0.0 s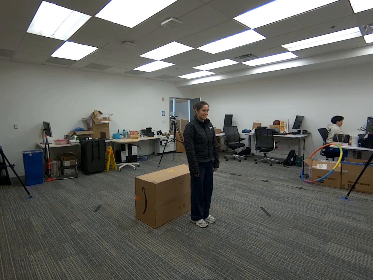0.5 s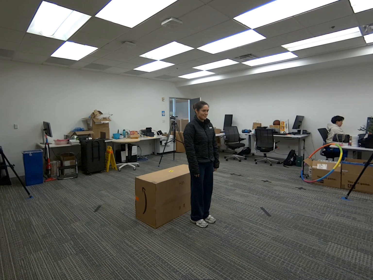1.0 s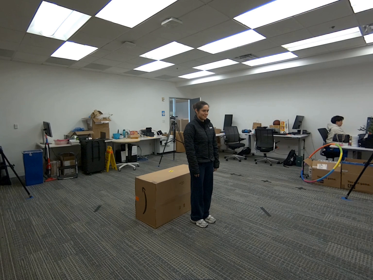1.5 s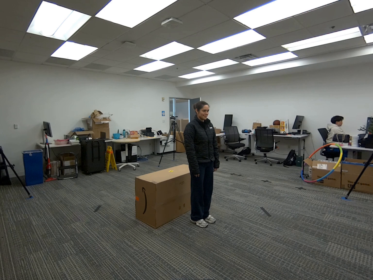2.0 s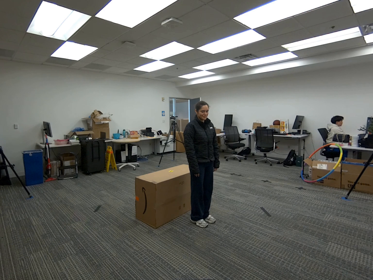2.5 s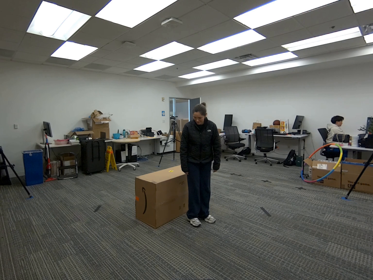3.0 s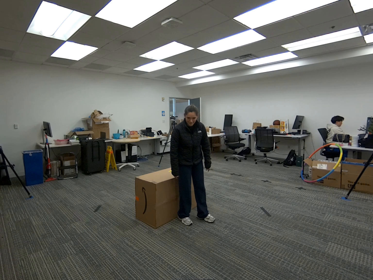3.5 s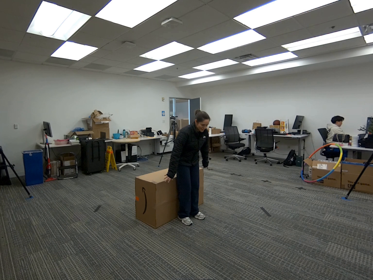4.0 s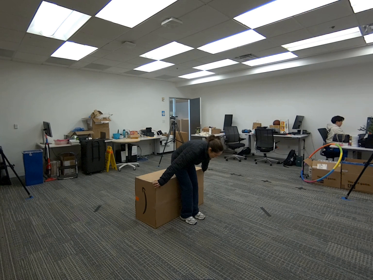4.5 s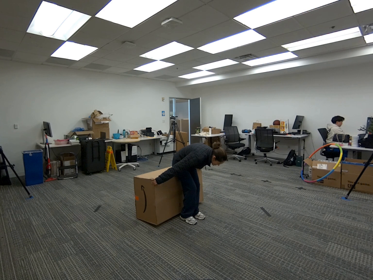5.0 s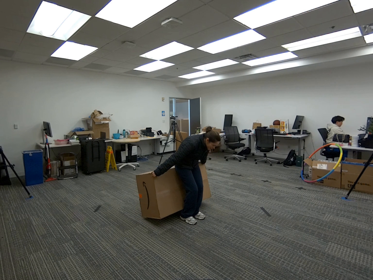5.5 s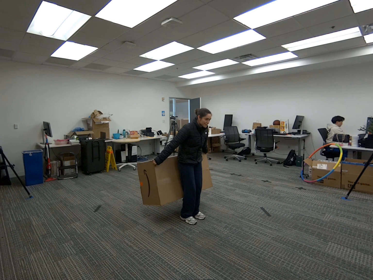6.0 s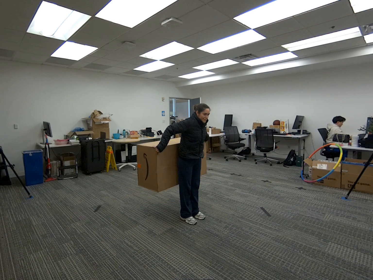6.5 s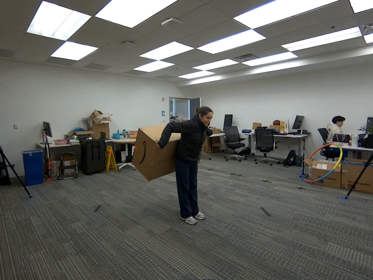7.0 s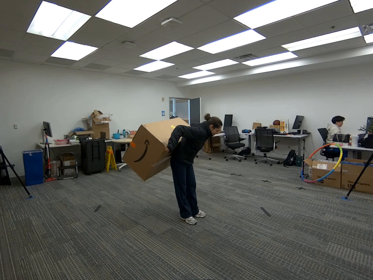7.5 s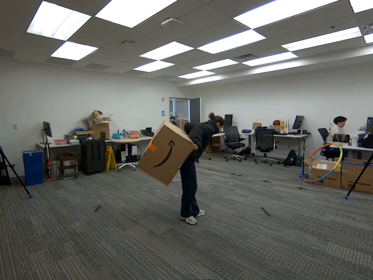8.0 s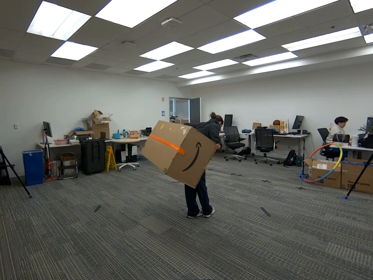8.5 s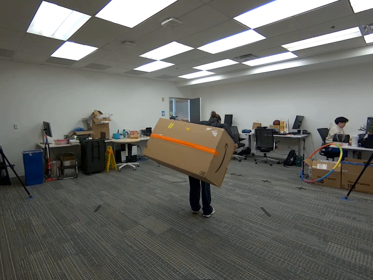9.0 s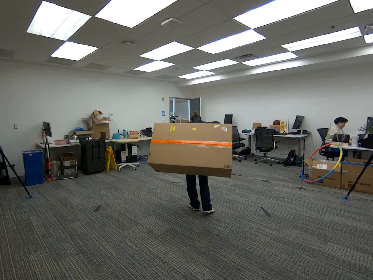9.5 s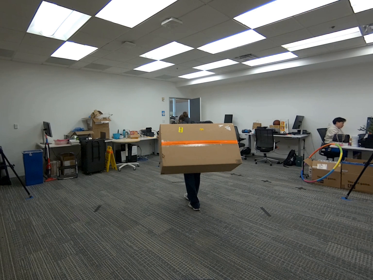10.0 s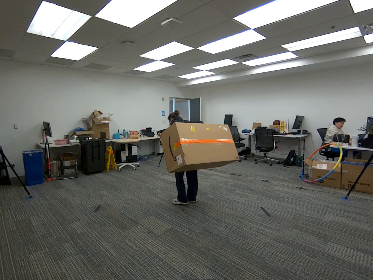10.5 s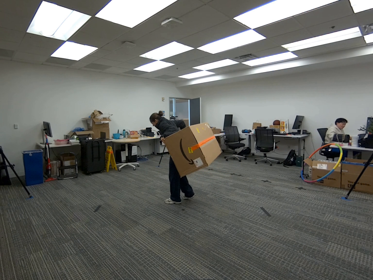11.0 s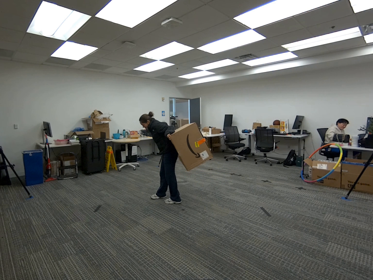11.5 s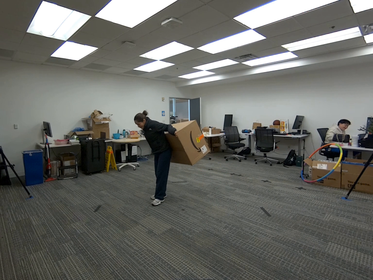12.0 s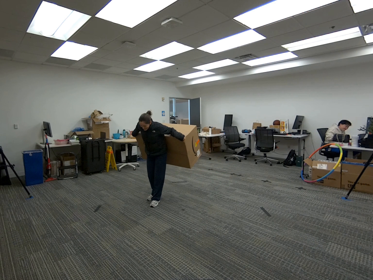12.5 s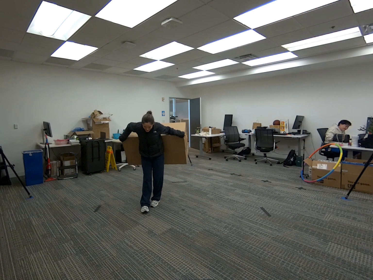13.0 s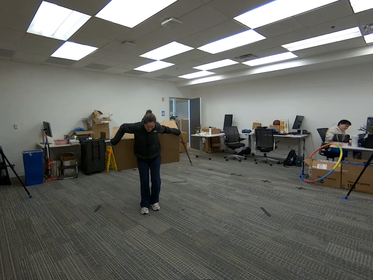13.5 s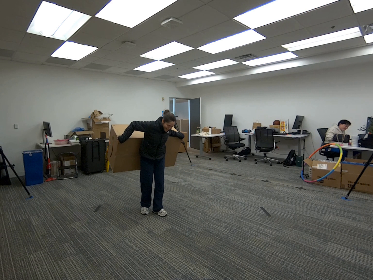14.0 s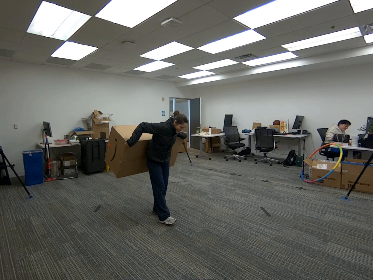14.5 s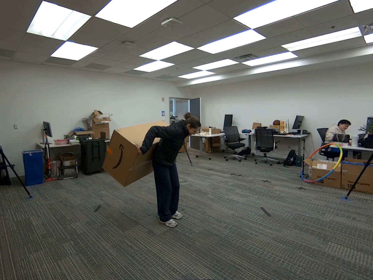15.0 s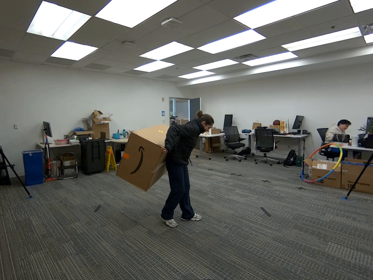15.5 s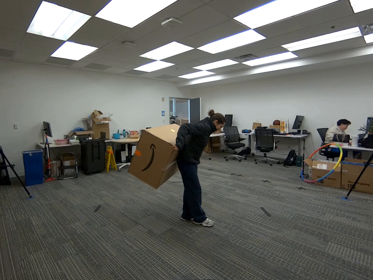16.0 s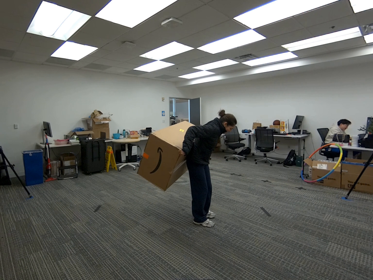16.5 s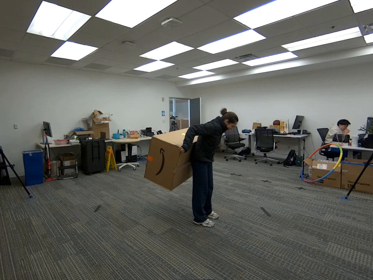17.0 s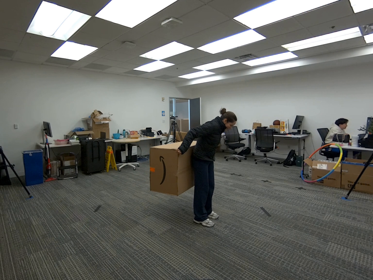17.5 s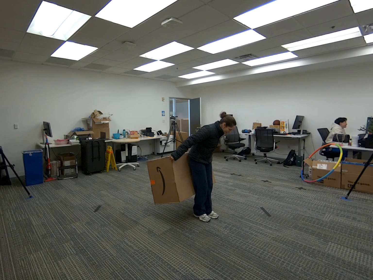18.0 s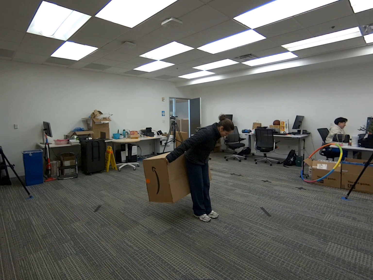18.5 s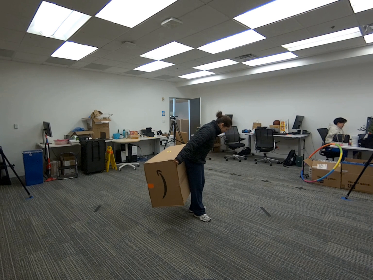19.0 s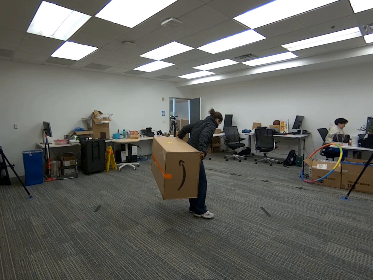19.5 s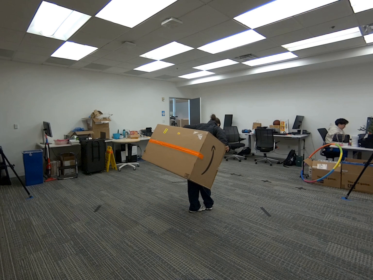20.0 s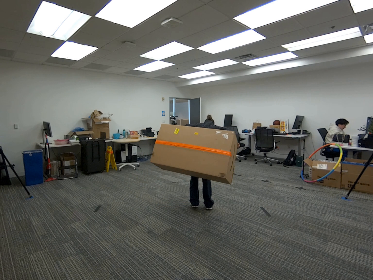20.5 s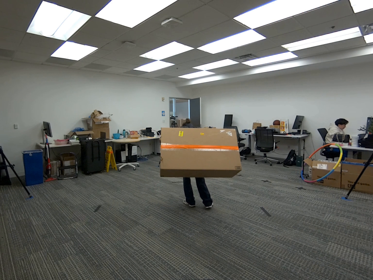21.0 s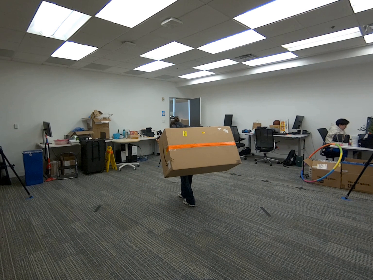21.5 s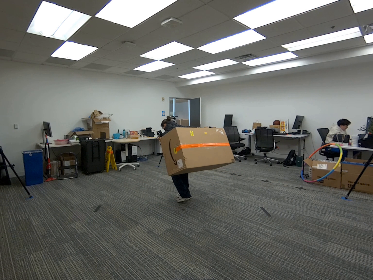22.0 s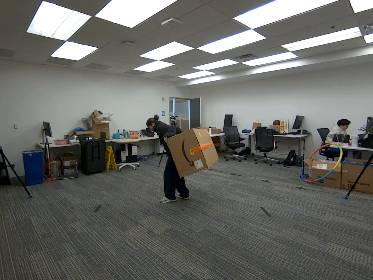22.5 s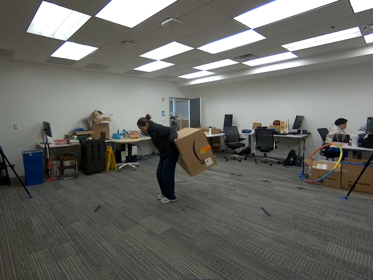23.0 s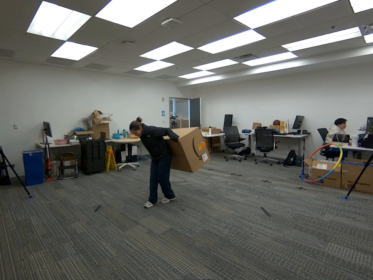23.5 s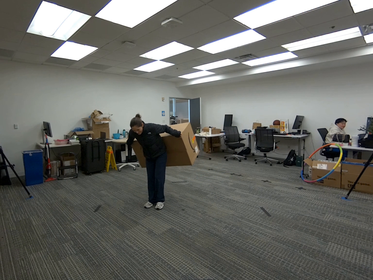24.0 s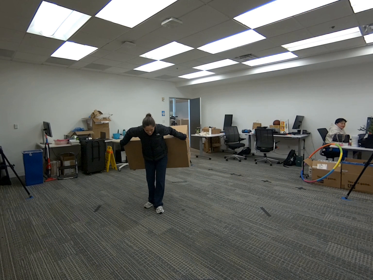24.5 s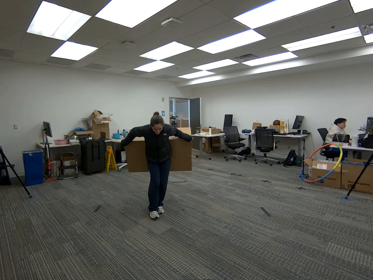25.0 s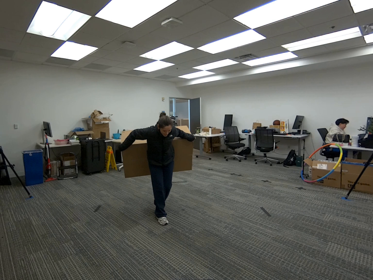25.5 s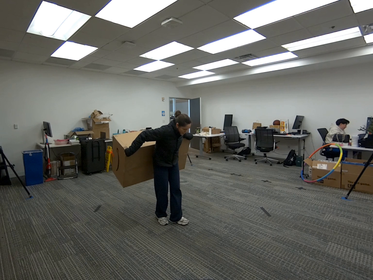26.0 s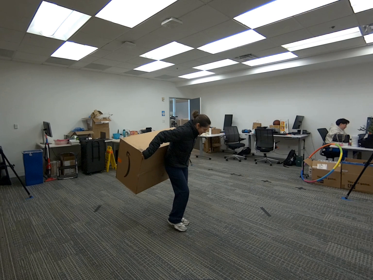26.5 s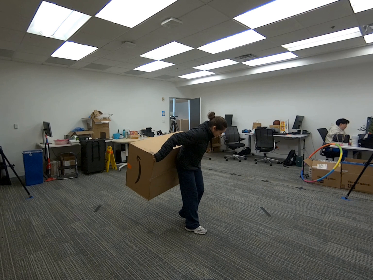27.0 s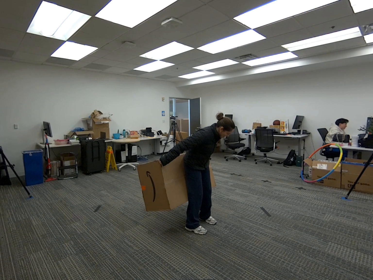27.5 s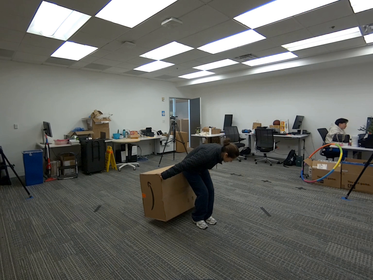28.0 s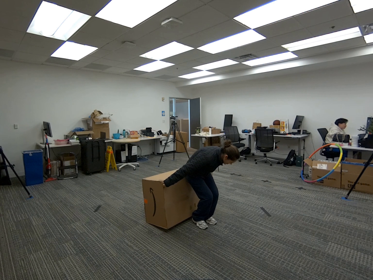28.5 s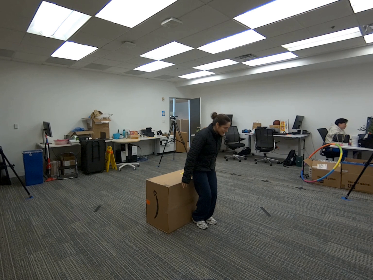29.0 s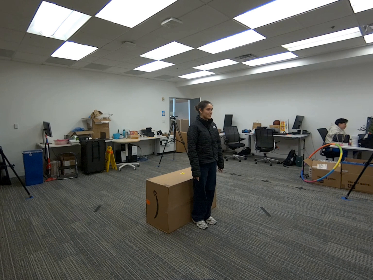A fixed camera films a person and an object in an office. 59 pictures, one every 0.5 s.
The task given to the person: Walk to the giant cardboard box and stand with your back facing it so the box touches your back. Bend your knees slightly and lift the box by pressing it against your back while using both hands to hold it in place. Walk a few steps while maintaining your grip on the box, then lower it and place it back on the ground.
